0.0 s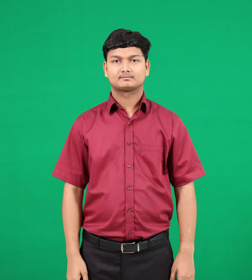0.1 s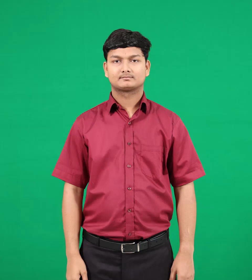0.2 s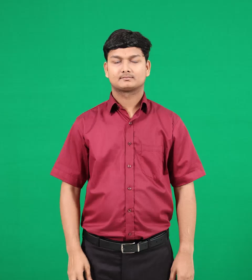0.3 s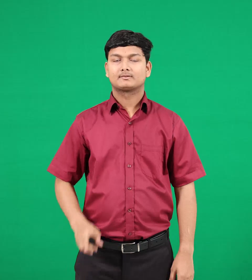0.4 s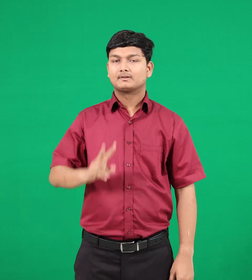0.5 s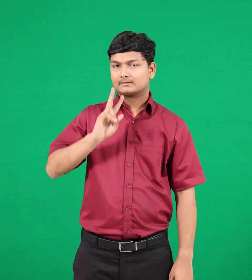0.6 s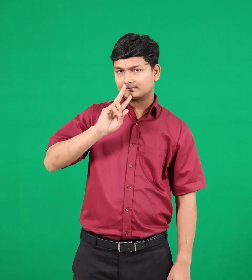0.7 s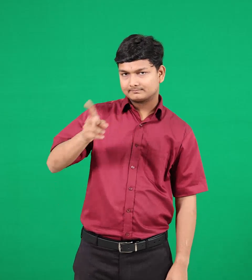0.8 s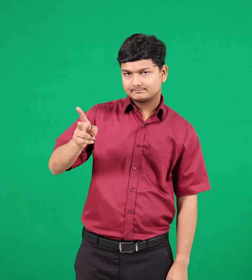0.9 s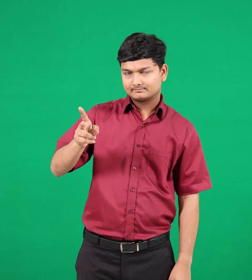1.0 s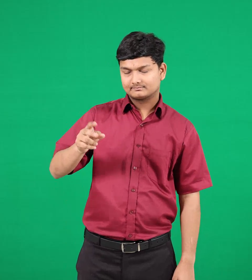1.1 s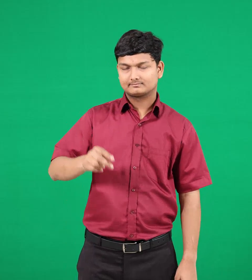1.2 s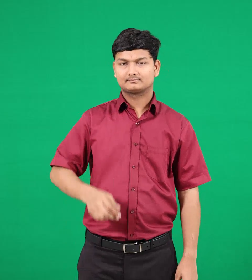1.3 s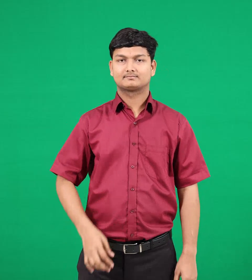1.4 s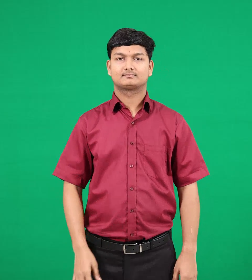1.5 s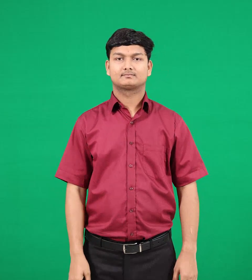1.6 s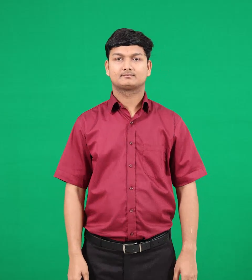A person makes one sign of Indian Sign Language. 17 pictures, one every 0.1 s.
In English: reply & response
